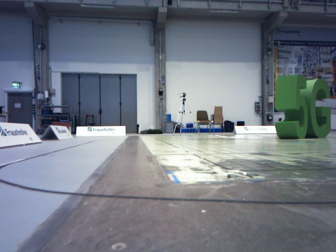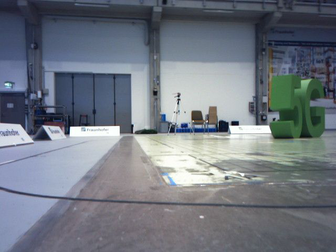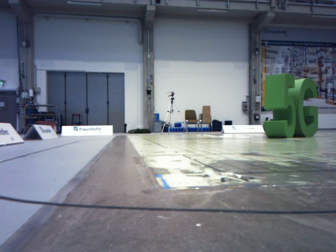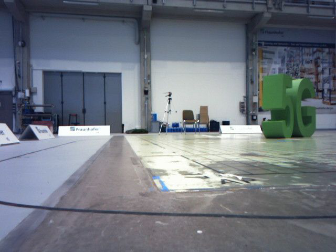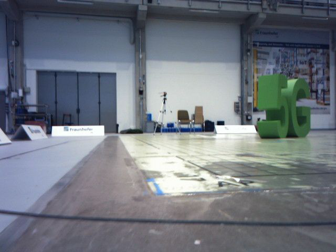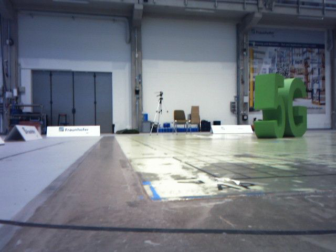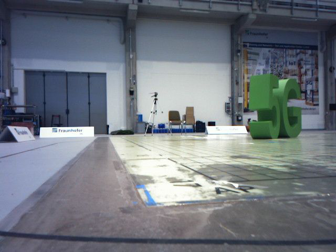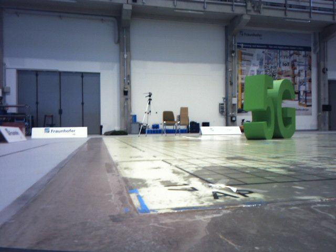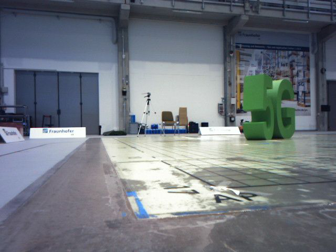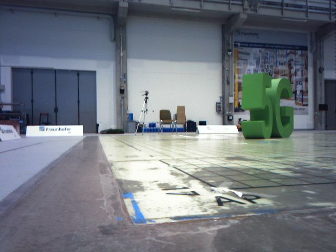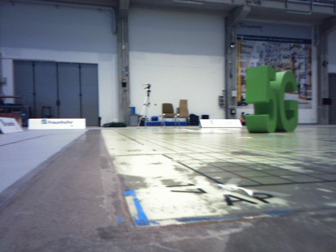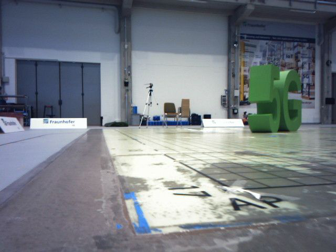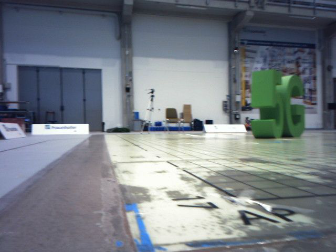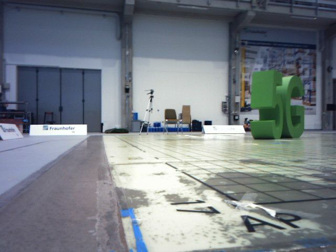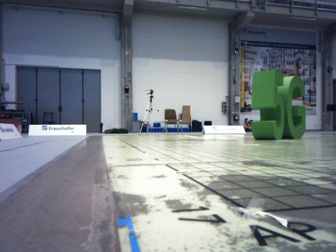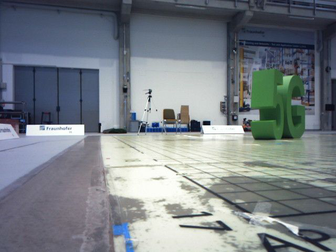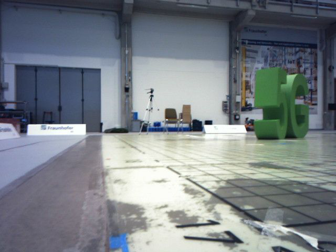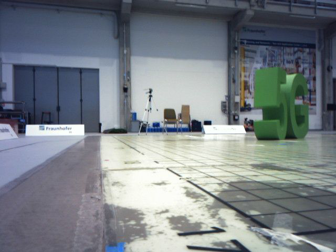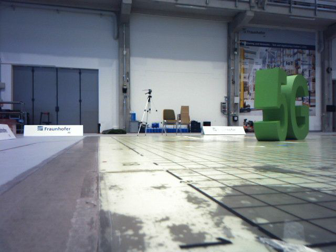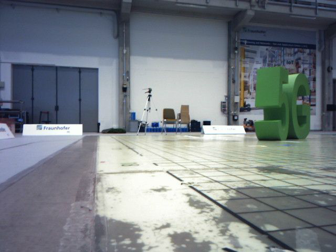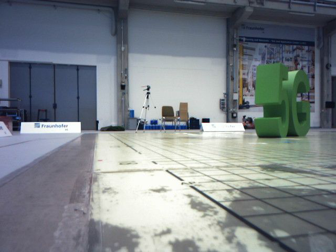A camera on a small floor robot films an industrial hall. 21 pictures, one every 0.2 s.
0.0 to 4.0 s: The camera travels forward, about 0.8 m, so what stands in front looms larger.
The film runs forward here.
